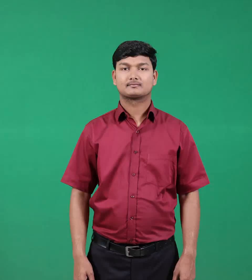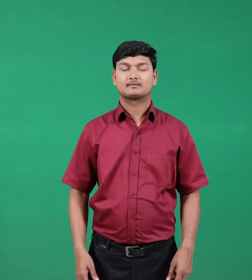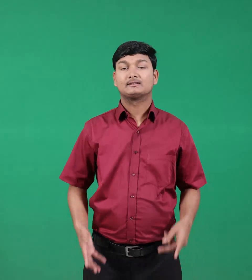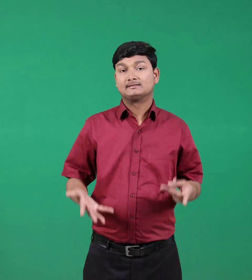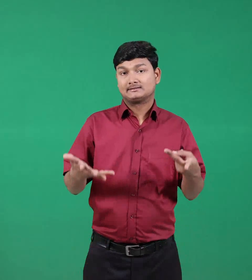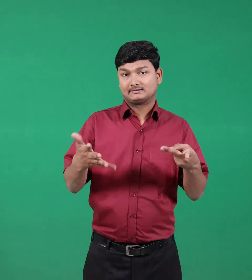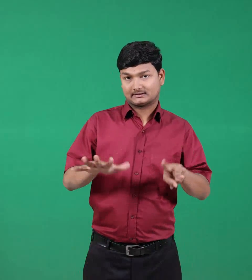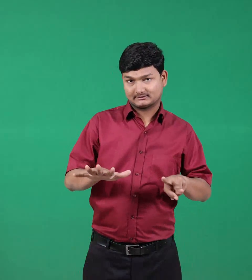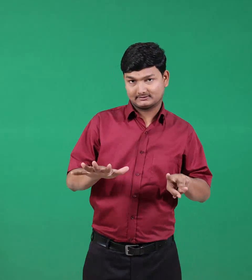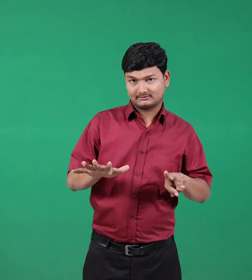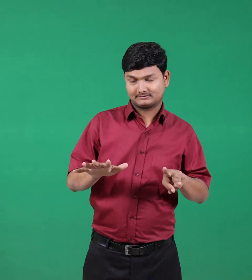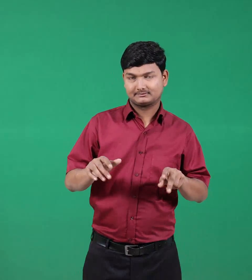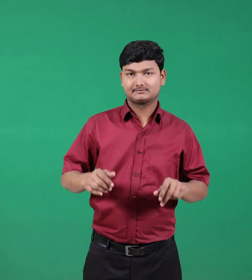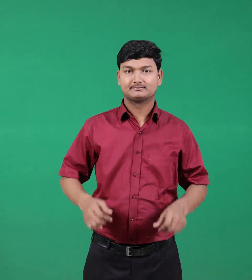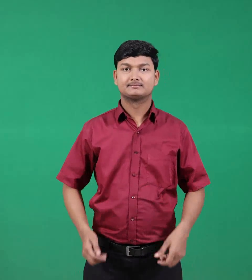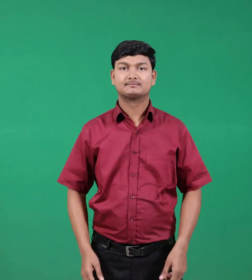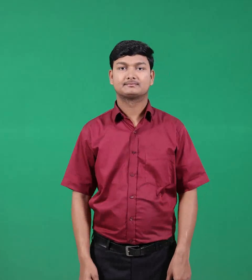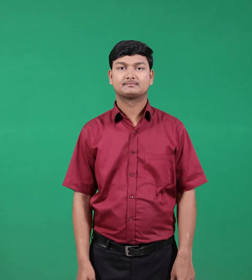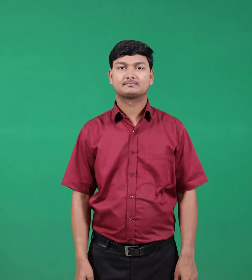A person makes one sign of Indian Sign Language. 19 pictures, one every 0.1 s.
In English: week
